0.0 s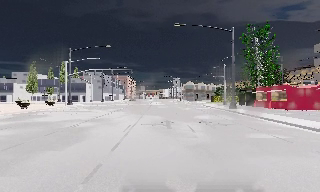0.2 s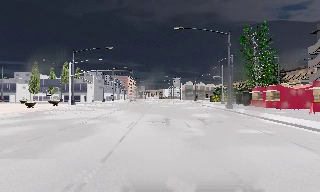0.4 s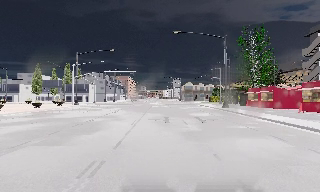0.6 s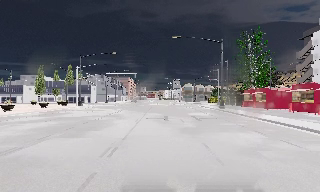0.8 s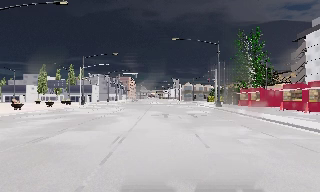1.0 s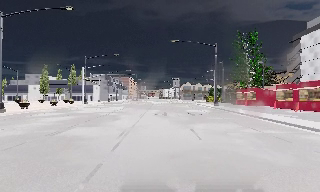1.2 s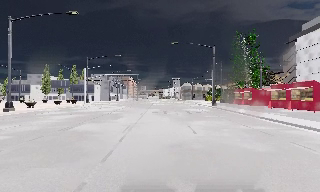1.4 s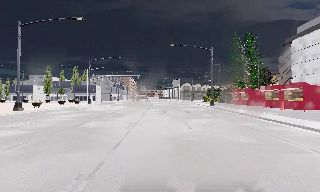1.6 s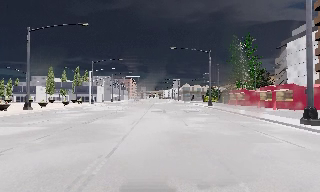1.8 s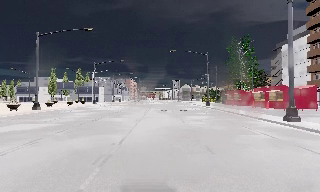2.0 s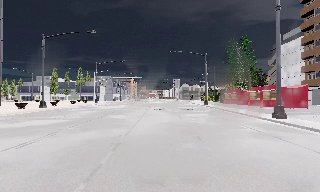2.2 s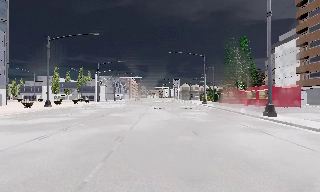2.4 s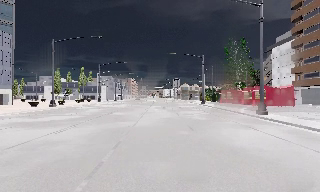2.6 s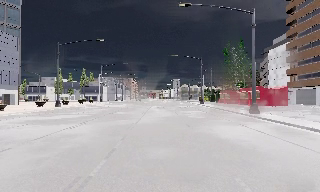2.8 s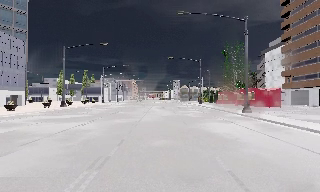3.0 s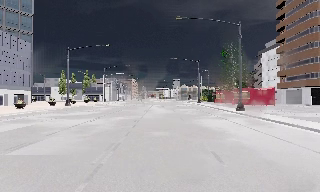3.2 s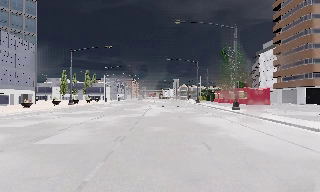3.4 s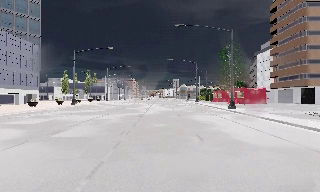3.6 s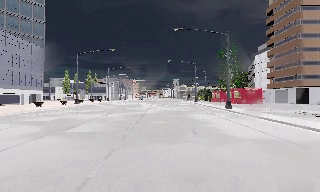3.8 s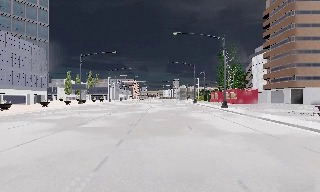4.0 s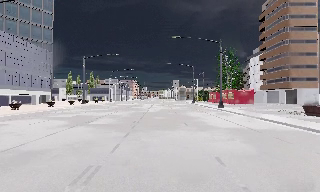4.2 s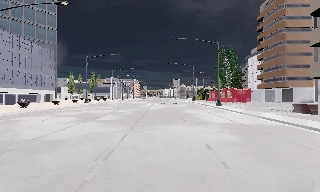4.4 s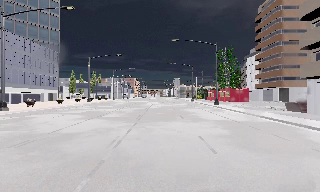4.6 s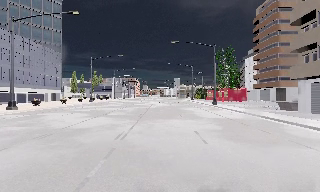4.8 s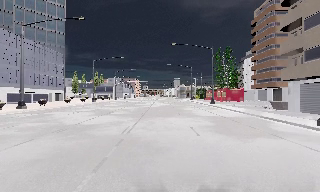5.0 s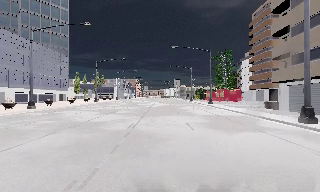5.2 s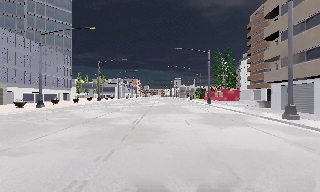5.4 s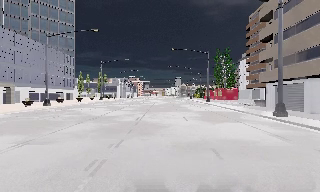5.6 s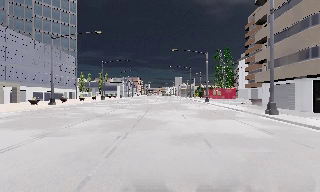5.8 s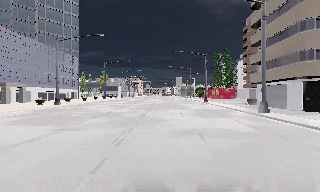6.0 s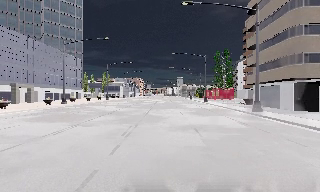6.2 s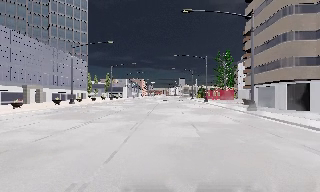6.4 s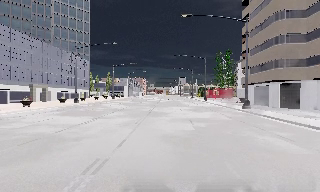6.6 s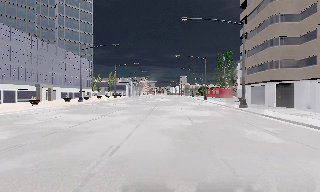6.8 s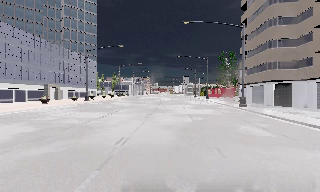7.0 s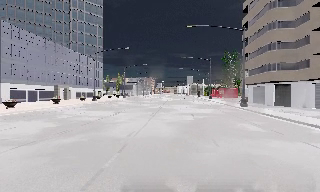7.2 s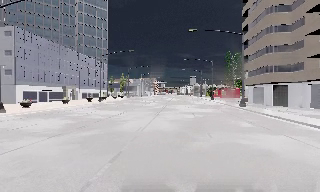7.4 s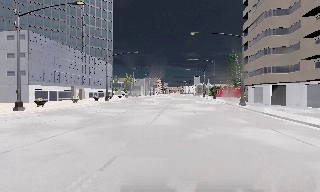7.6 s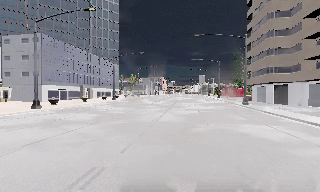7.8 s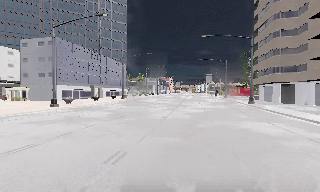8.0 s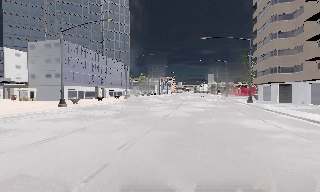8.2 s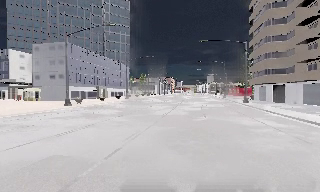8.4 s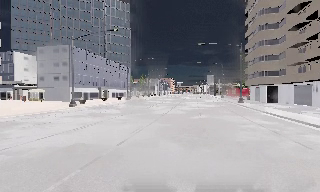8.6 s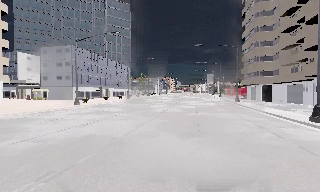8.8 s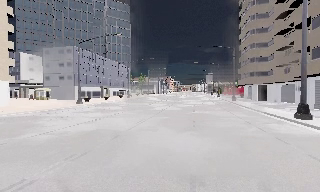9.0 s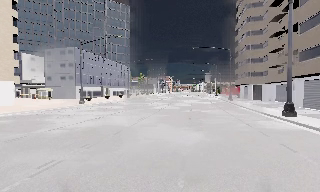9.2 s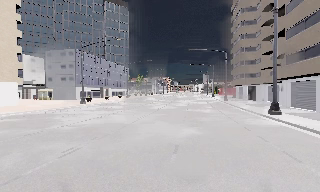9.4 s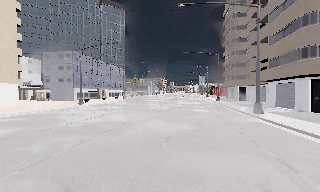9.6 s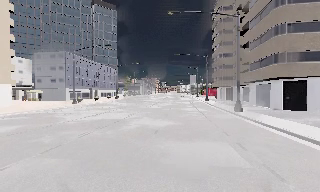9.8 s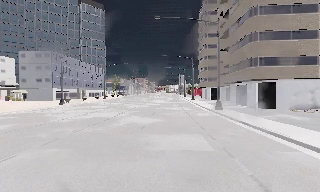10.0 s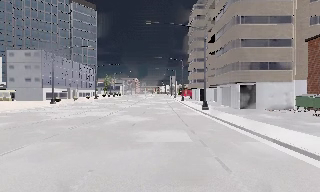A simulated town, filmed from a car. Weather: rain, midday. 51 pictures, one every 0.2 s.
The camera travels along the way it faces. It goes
backward.
0.0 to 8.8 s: The camera pans to its left, which is counterclockwise from overhead, by about 10 degrees. It travels backward, about 55 m, so what stands in front gets smaller.
8.8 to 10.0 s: The camera pans to its right, which is clockwise from overhead, by about 10 degrees. It travels backward, about 7 m, so what stands in front gets smaller.
The film runs backward here.
